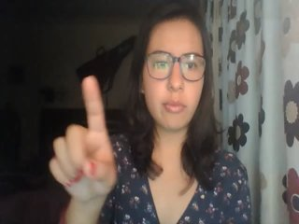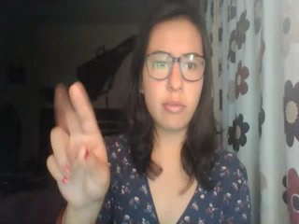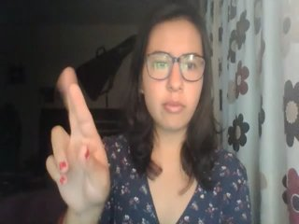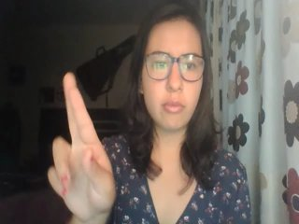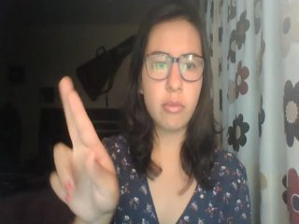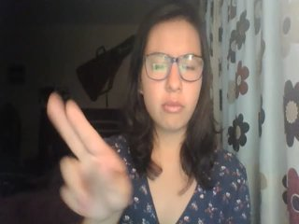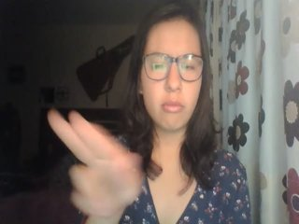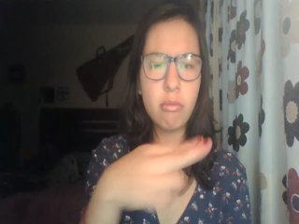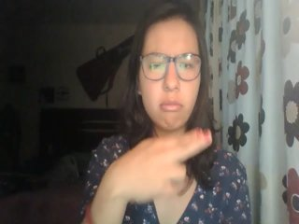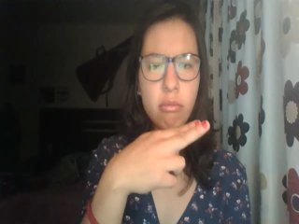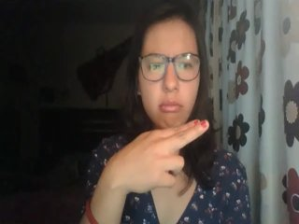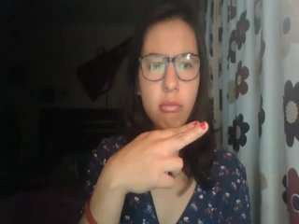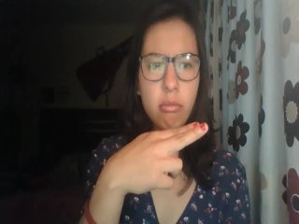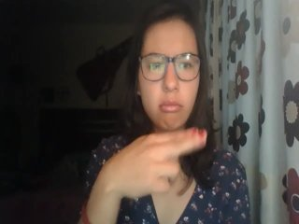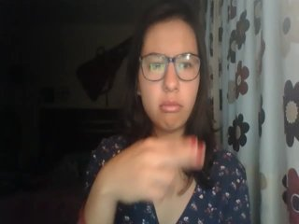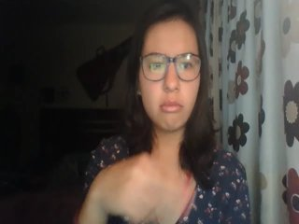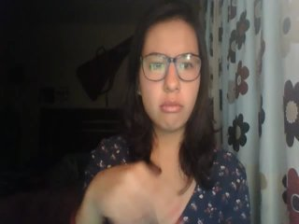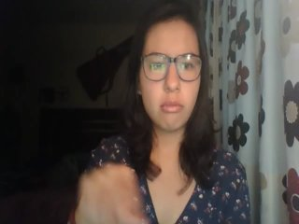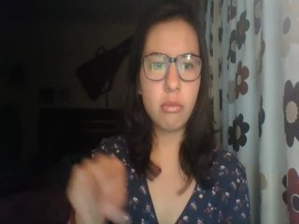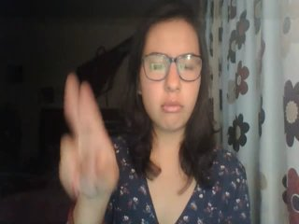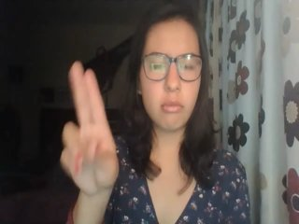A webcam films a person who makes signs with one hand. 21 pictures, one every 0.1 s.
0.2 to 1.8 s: On the screen the hand sweeps to the right. The name of the sign: Throw left.
